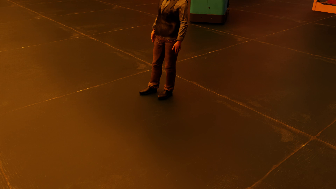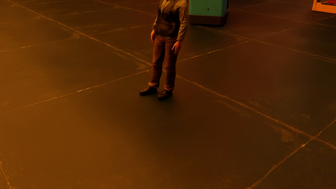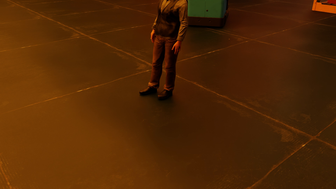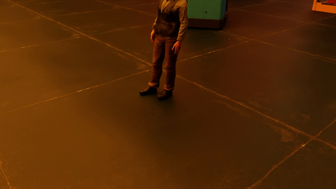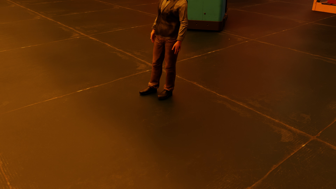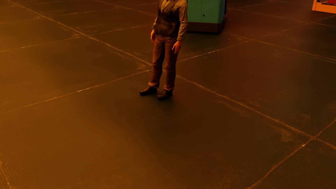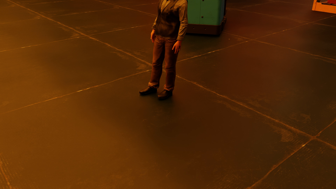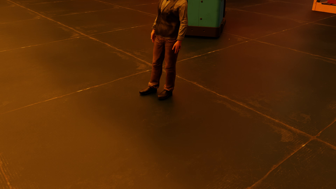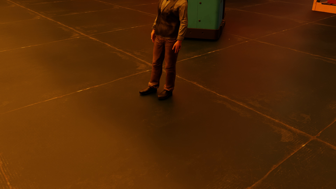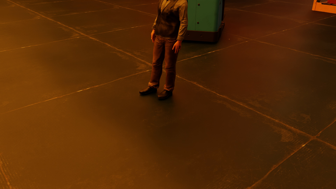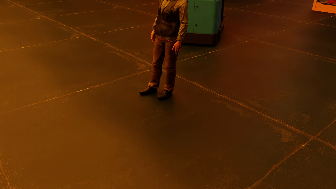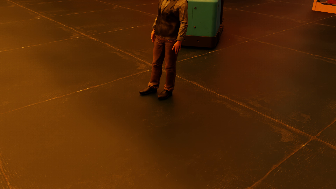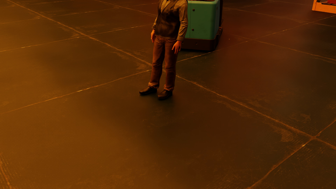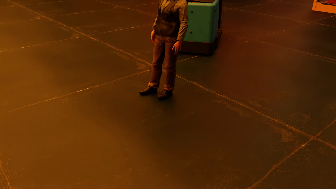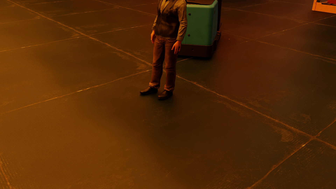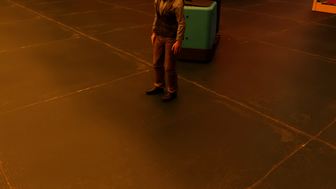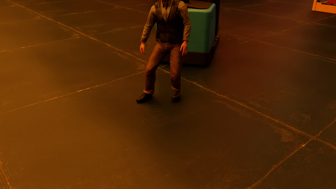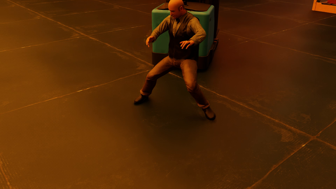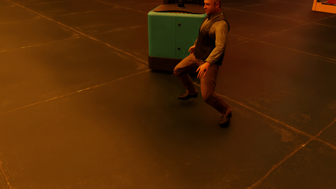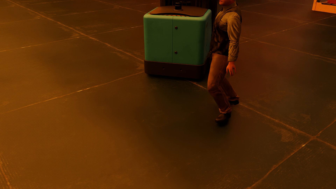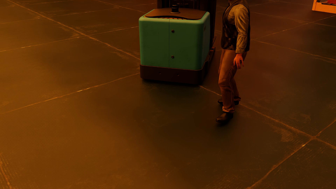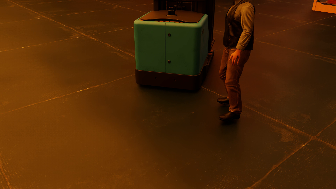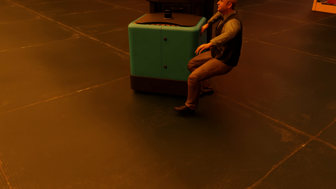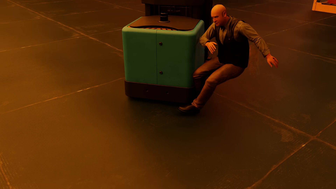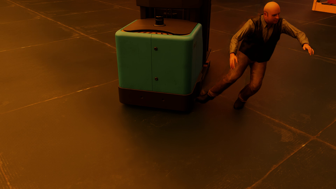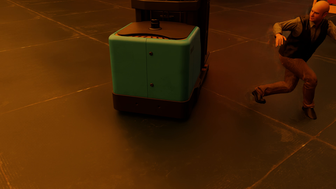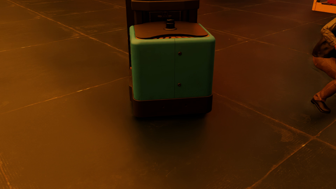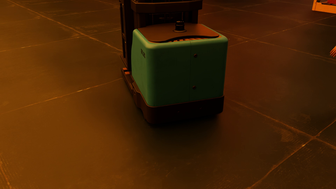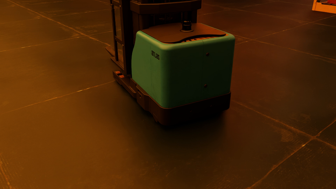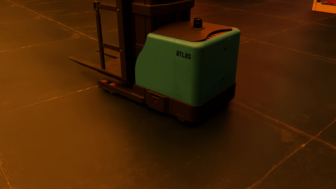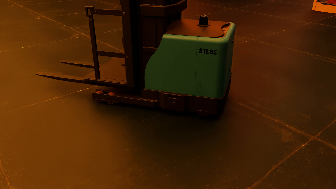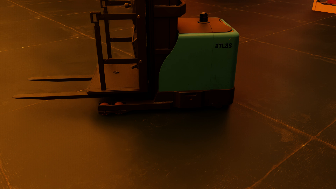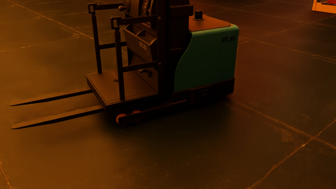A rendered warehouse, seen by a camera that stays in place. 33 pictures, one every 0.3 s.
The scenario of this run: Near miss between a forklift and a person.
